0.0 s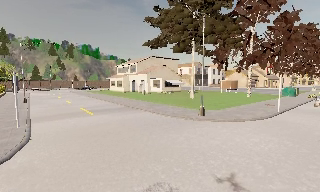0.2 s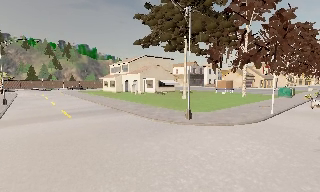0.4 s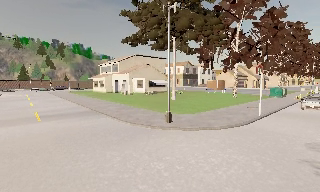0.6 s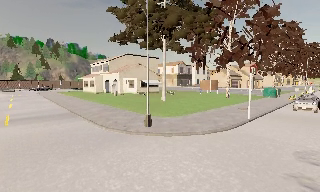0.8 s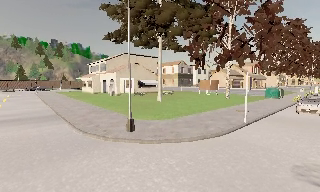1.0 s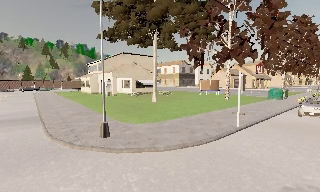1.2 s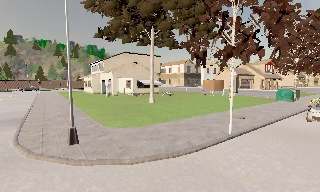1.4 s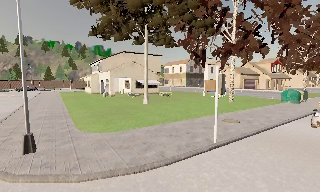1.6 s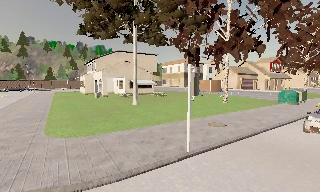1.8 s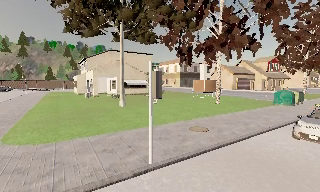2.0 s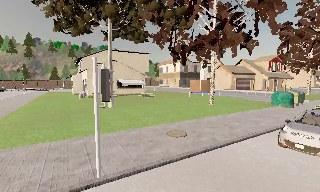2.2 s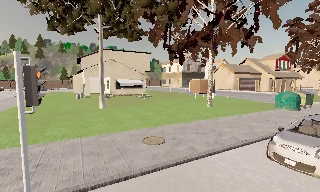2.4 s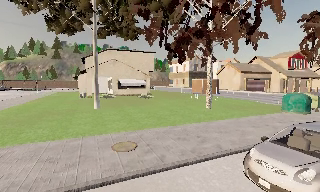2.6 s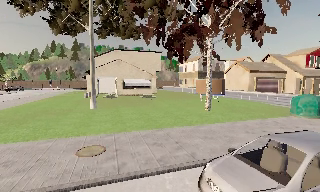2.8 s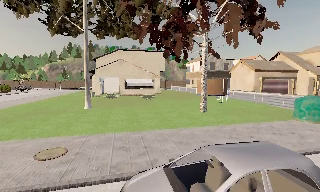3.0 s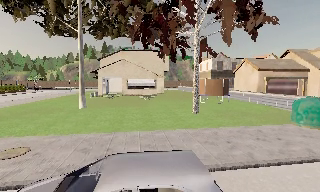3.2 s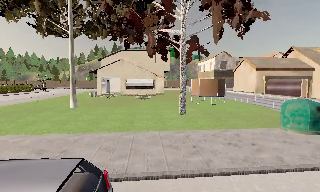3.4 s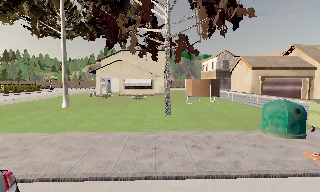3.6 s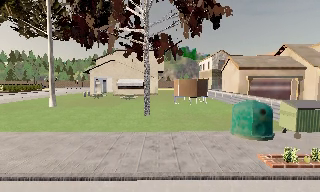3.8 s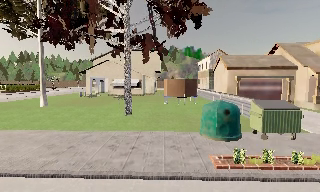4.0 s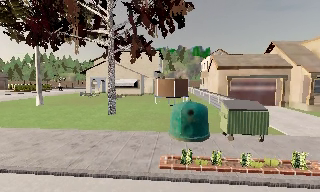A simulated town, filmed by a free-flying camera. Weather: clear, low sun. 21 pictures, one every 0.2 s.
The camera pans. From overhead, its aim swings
counterclockwise.
0.0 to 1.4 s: The camera travels to its right and forward, about 11 m, so close, fixed things drift to the left.
1.4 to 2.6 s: The camera pans to its left, which is counterclockwise from overhead, by about 15 degrees. It travels to its right and forward, about 10 m, so close, fixed things drift to the left.
2.6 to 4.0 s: The camera pans to its left, which is counterclockwise from overhead, by about 25 degrees. It travels to its right, about 13 m, so close, fixed things drift to the left.
The film runs forward here.
